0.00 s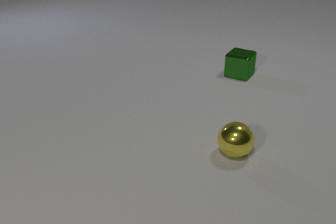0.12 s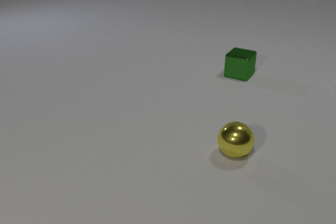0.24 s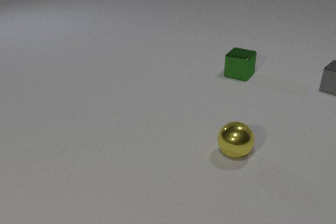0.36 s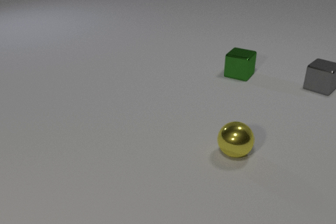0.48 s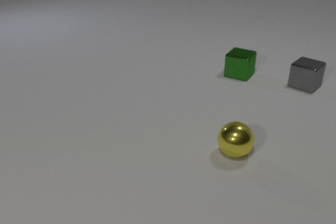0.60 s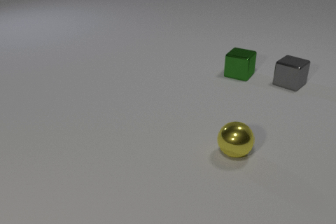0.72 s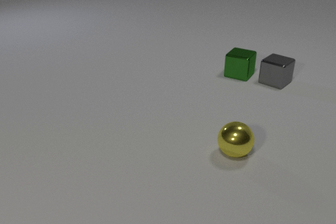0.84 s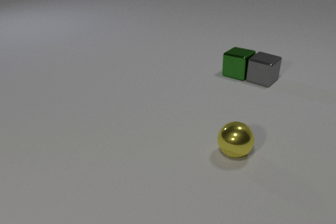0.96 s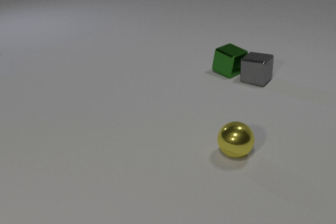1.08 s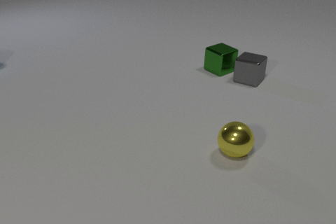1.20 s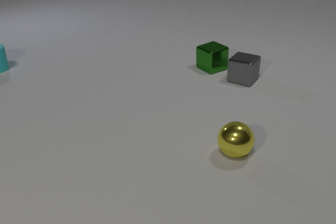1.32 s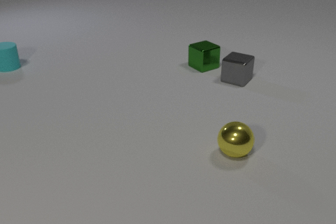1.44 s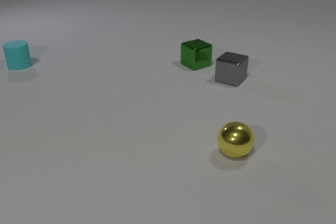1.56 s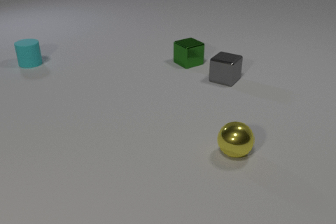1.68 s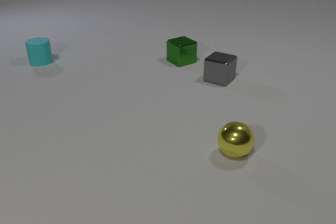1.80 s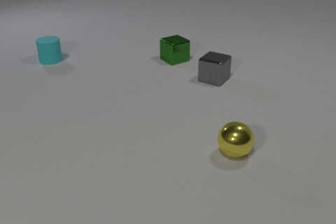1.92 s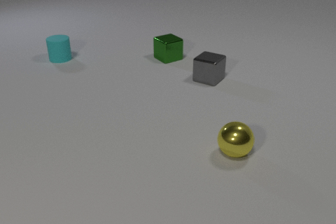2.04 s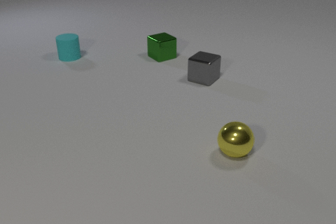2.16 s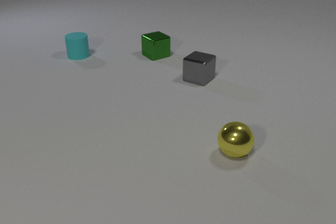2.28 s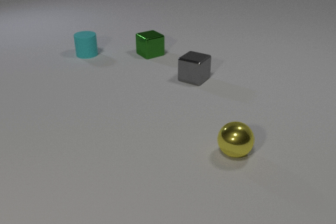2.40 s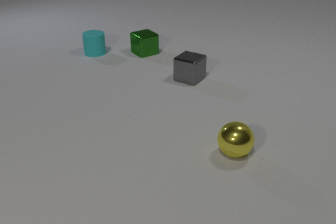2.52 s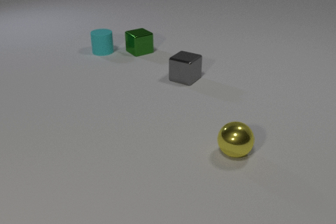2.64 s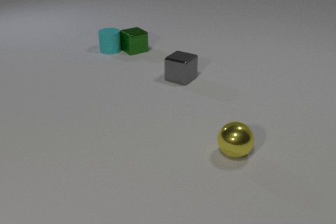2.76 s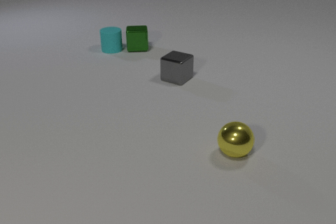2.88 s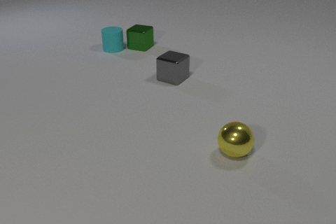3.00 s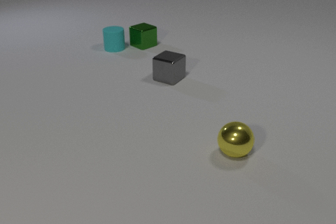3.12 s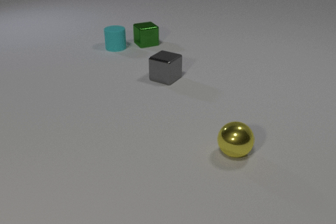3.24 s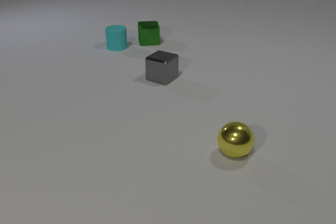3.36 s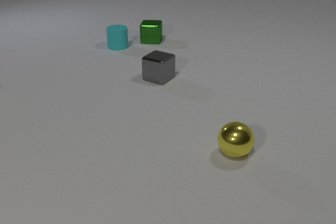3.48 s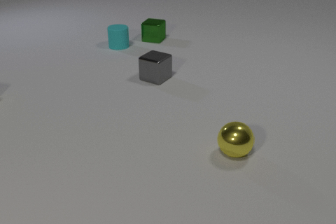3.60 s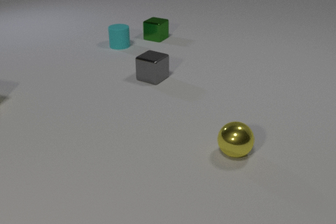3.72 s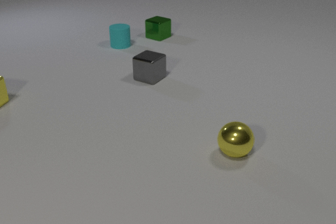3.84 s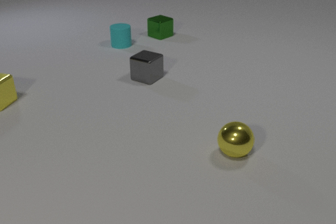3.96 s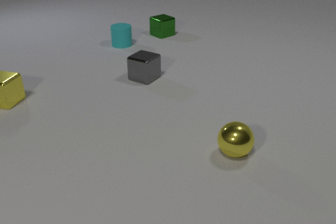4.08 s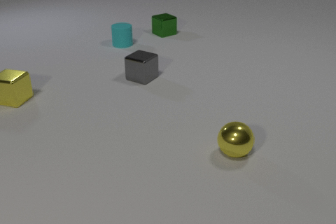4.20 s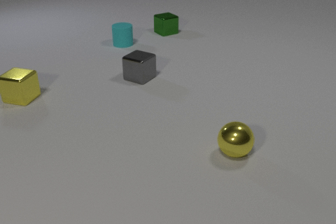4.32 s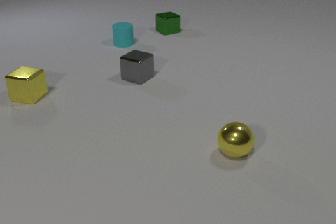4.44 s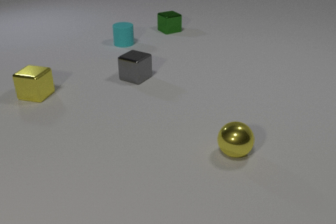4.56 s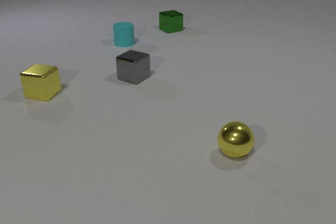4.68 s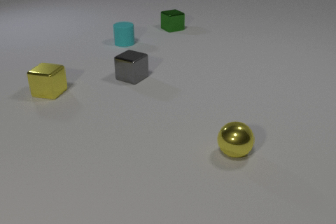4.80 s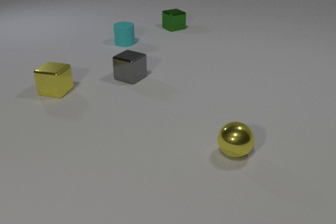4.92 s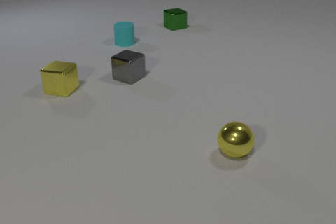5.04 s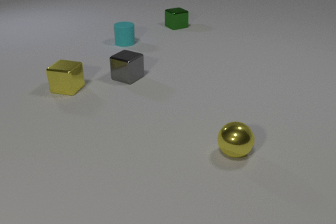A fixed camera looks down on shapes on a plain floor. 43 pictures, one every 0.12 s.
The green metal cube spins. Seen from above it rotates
clockwise.
The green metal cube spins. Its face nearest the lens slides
to the left.
0.00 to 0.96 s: The gray metal cube comes in at the right edge, slides to the left. The green metal cube slides to the left. The gray metal cube and the green metal cube collide.
0.96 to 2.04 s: The gray metal cube slides to the left. The green metal cube slides to the left and away from the camera. The cyan rubber cylinder comes in at the left edge, slides to the right.
2.04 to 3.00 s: The gray metal cube slides to the left. The green metal cube slides away from the camera and to the left, spins clockwise seen from above by about 75 degrees, its near face sliding to the left. The cyan rubber cylinder slides to the right. The green metal cube and the cyan rubber cylinder collide.
3.00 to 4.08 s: The gray metal cube slides to the left. The green metal cube slides away from the camera and to the right, spins clockwise seen from above by about 105 degrees, its near face sliding to the left. The yellow metal cube comes in at the left edge, slides to the right. The cyan rubber cylinder slides away from the camera and to the right.
4.08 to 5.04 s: The gray metal cube slides to the left. The green metal cube slides away from the camera and to the right. The yellow metal cube slides to the right.
What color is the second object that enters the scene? cyan.
How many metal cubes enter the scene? 2.
Are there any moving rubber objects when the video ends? no.
